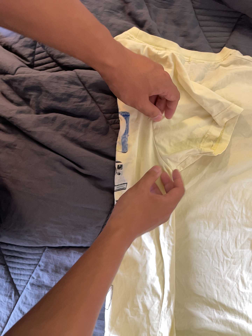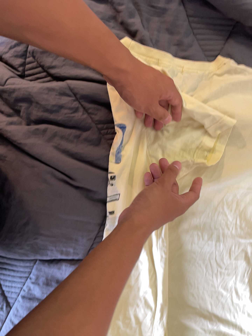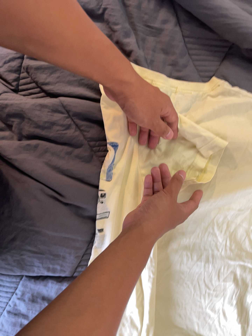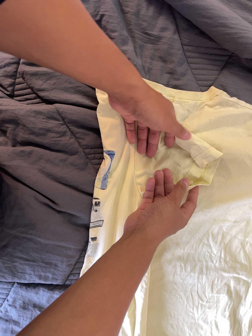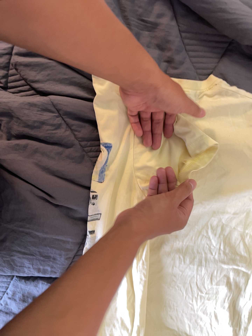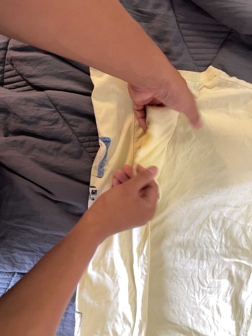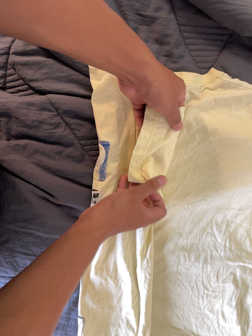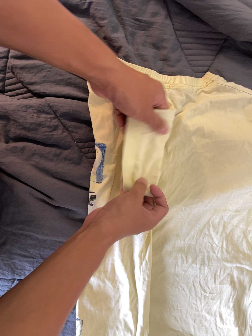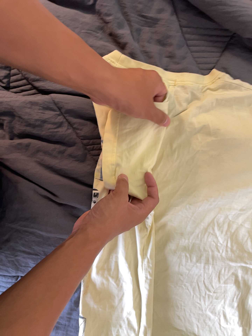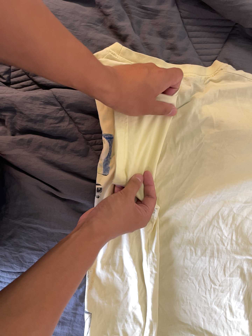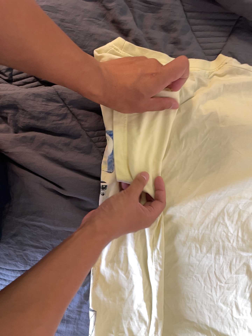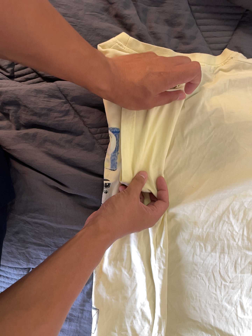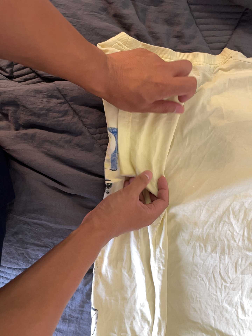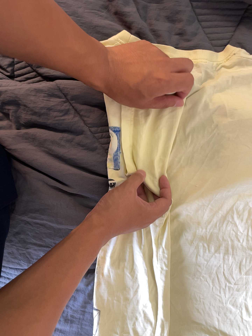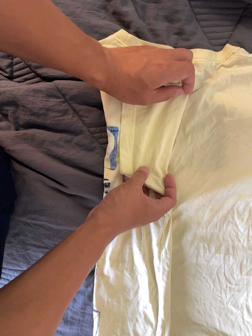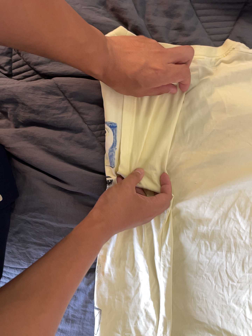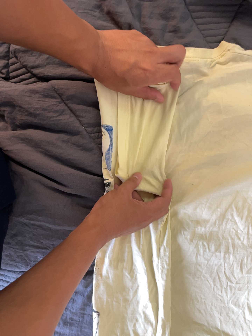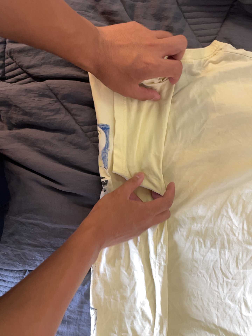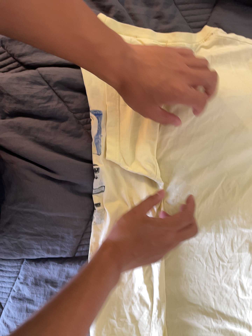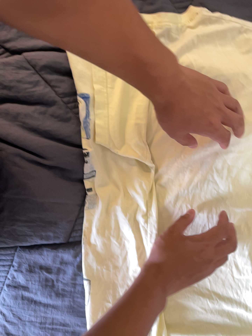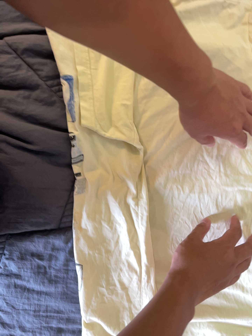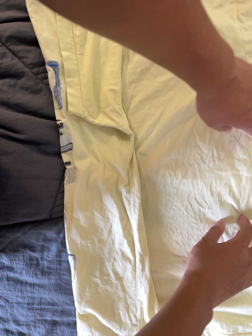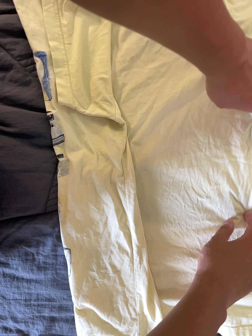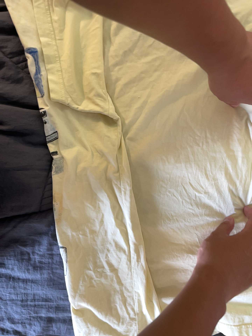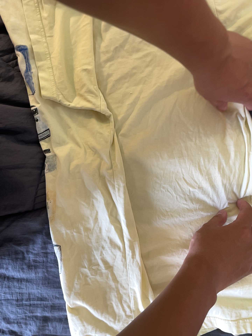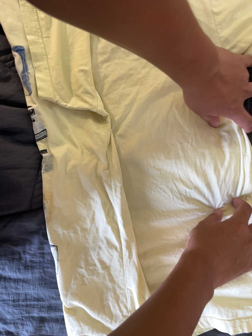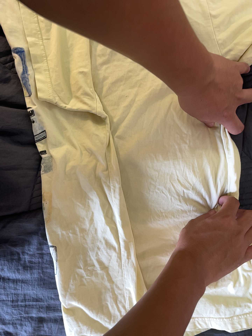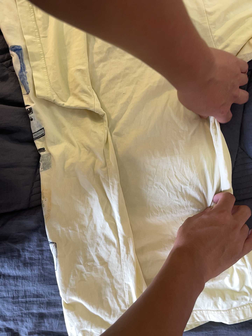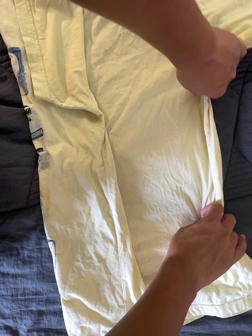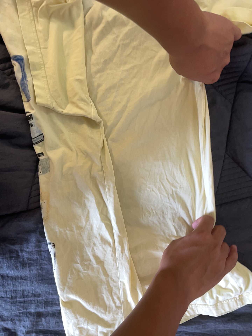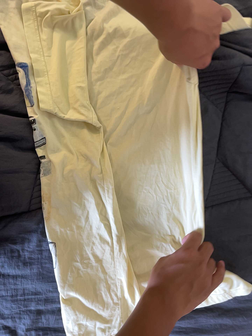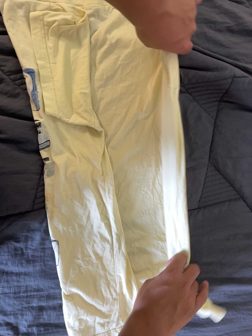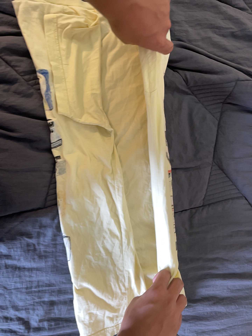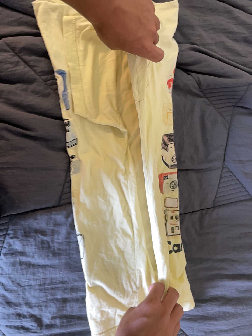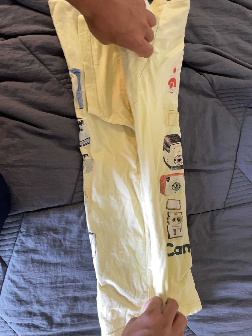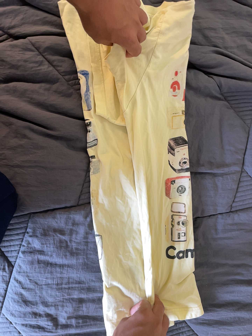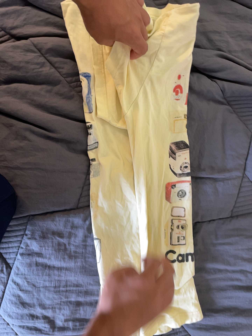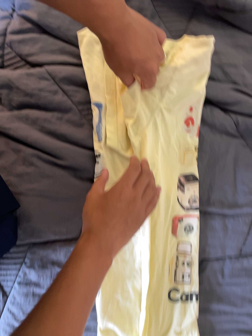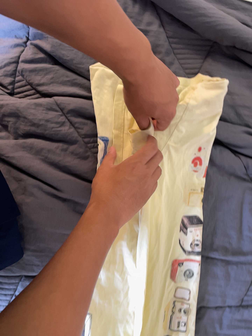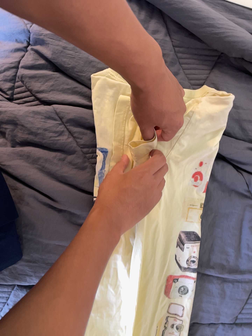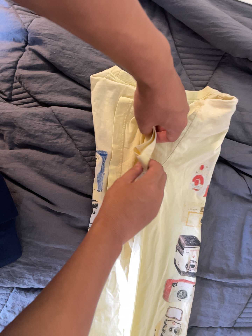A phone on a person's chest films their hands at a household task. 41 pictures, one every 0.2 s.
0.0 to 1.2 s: The camera travels toward the top of its view and to its right, about 9 cm, so close, fixed things drift downward.
1.2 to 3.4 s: The camera shifts only a little, or ends up much as it began.
3.4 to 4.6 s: The camera travels toward the bottom of its view and to its right, about 16 cm, so close, fixed things drift upward. It rolls about its line of sight by about 10 degrees, and the scene rotates counterclockwise.
4.6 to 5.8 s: The camera shifts only a little, or ends up much as it began.
5.8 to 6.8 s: The camera travels to its left and backward, about 14 cm.
6.8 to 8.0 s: The camera travels toward the top of its view, about 16 cm, so close, fixed things drift downward. It rolls about its line of sight by about 15 degrees, and the scene rotates clockwise.
The film runs forward here.
